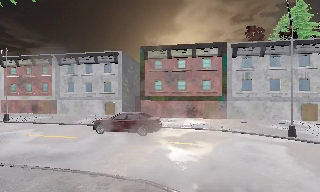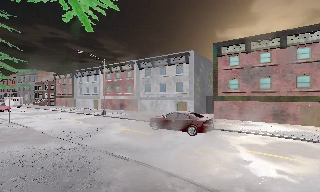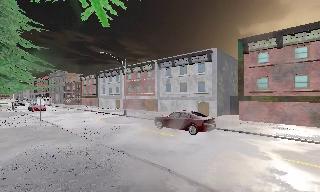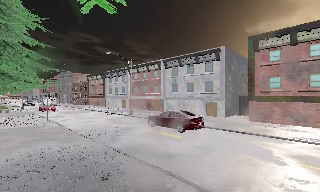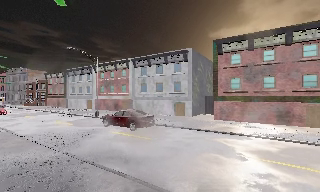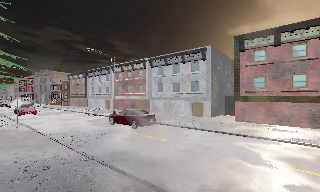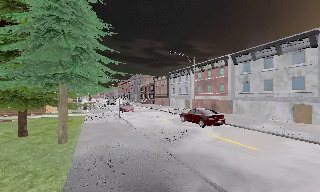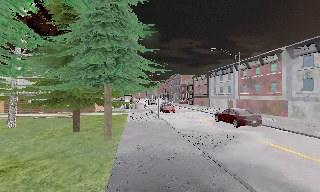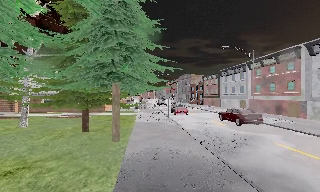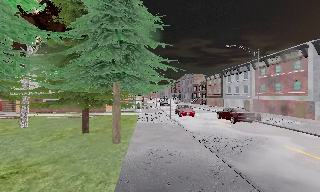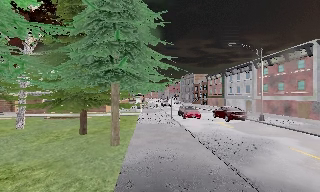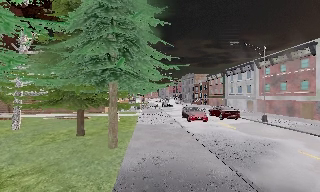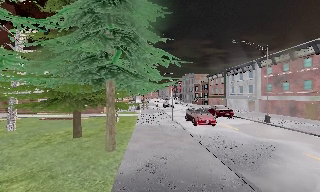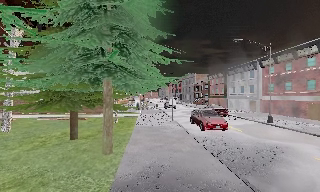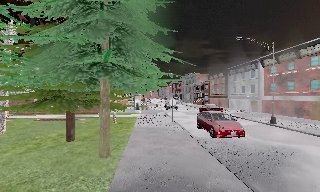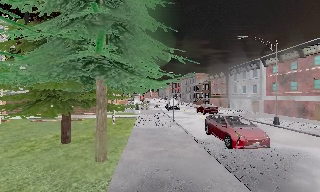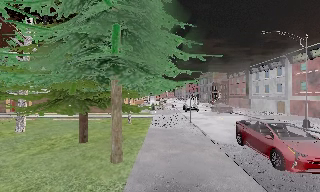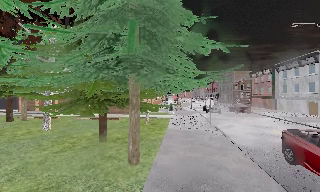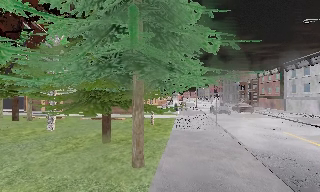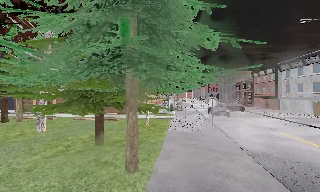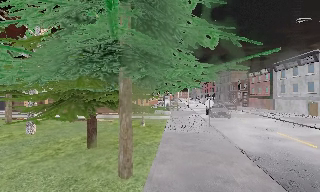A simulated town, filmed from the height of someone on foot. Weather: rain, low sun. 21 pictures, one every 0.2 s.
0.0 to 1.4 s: The camera pans to its left, which is counterclockwise from overhead, by about 70 degrees. It travels forward, about 2.5 m.
1.4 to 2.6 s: The camera travels forward, about 2.5 m, so what stands in front looms larger.
2.6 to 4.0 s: The scene slides to the right, as the camera pans about 10 degrees to its left. It travels forward, about 2.5 m, so what stands in front looms larger.
The film runs forward here.
